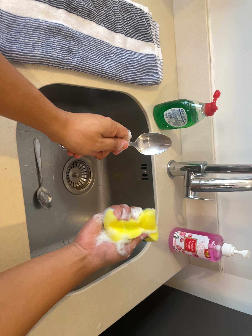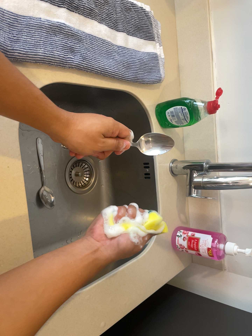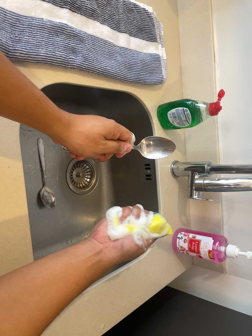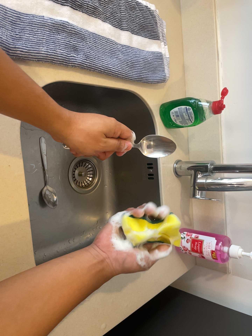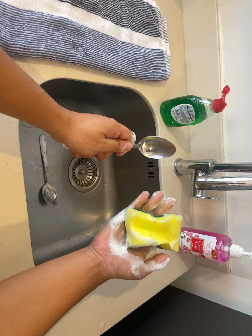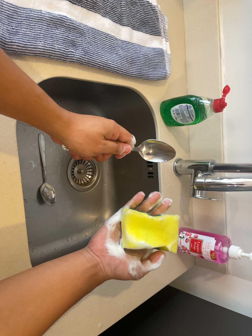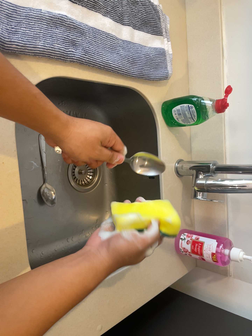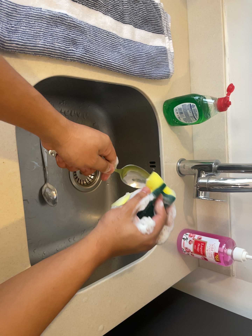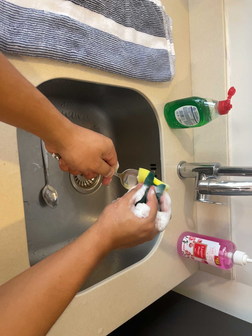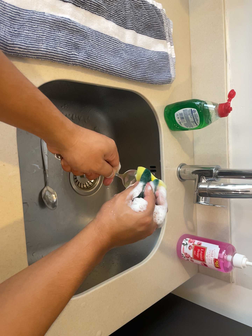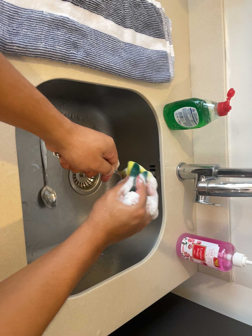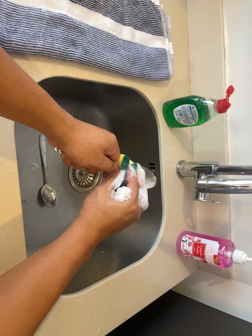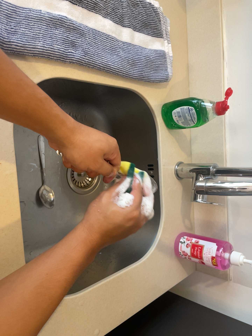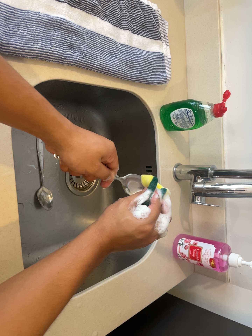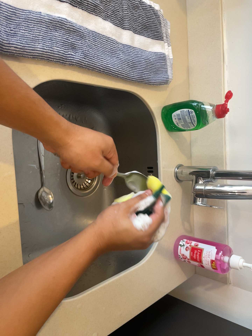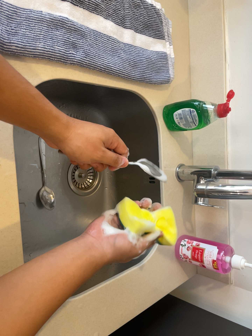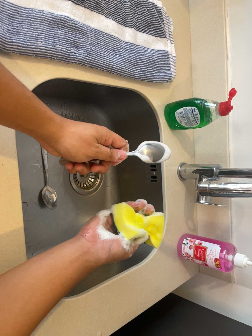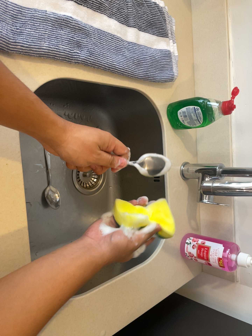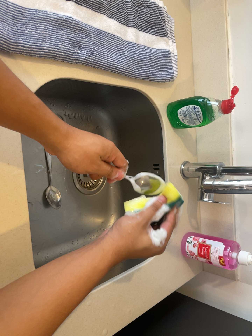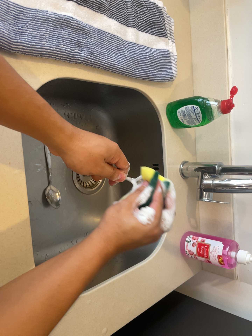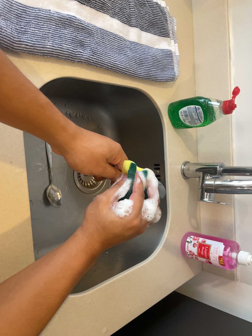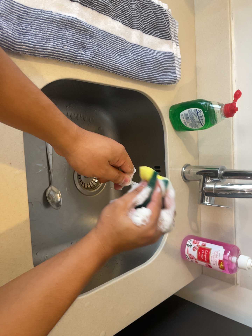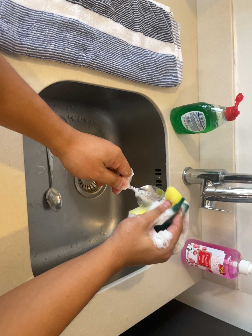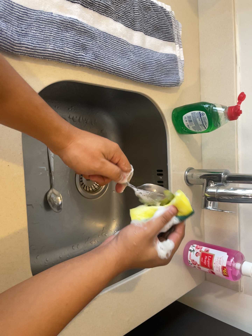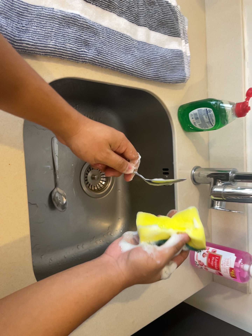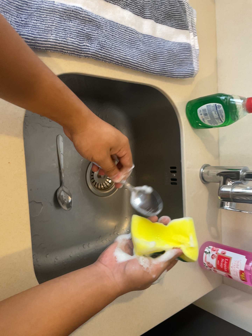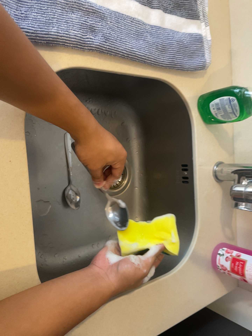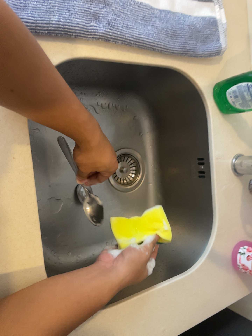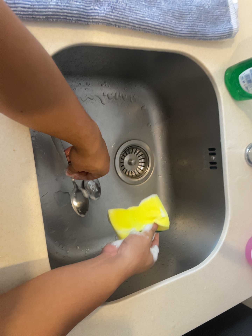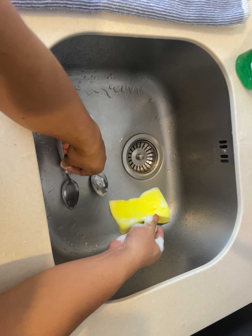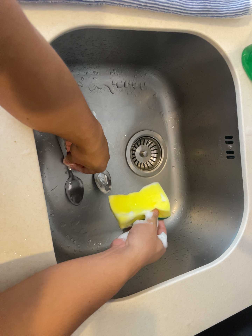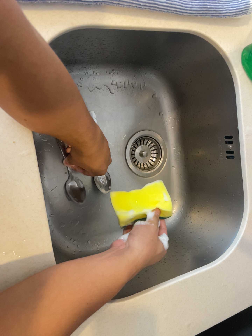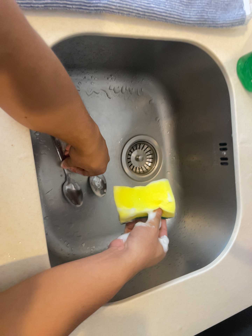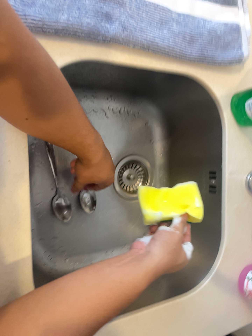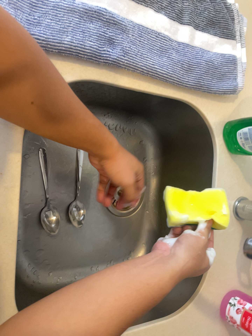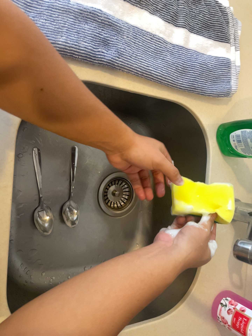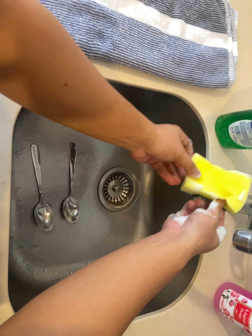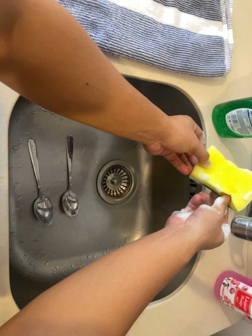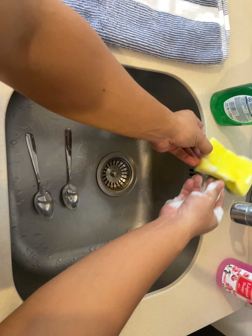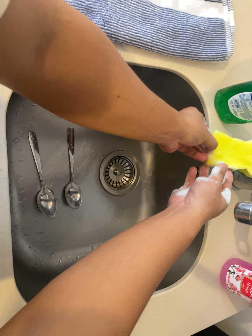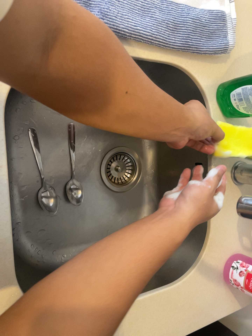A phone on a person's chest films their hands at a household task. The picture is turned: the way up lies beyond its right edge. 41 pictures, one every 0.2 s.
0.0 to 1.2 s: The camera shifts only a little, or ends up much as it began.
1.2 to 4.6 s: The camera shifts only a little, or ends up much as it began.
4.6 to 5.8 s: The scene slides to the right, as the camera pans about 15 degrees to its left. It travels forward and to its right, about 12 cm, so what stands in front looms larger.
5.8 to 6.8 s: The camera rolls about its line of sight by about 10 degrees, and the scene rotates clockwise.
6.8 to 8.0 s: The camera shifts only a little, or ends up much as it began.
The film runs forward here.
